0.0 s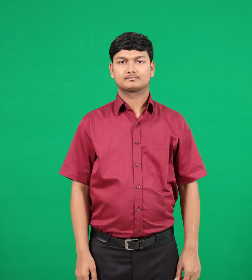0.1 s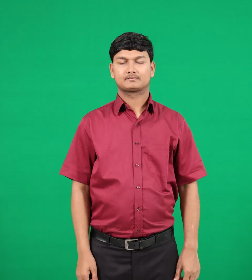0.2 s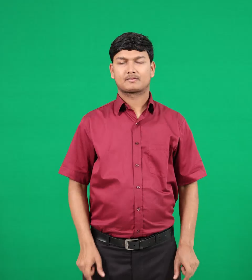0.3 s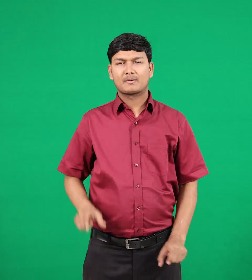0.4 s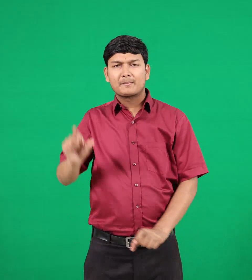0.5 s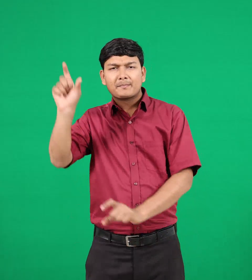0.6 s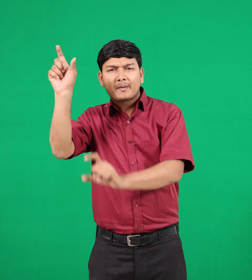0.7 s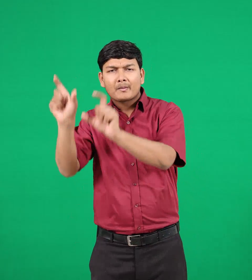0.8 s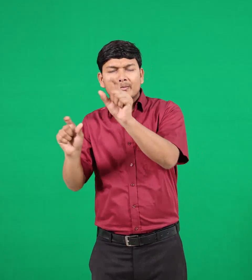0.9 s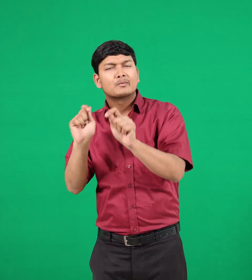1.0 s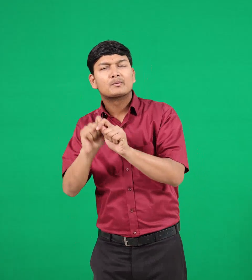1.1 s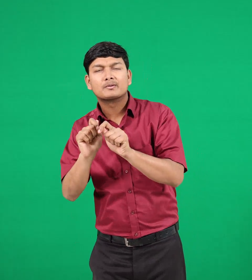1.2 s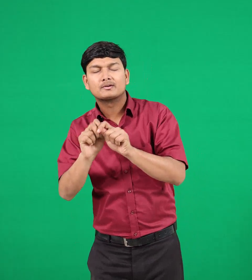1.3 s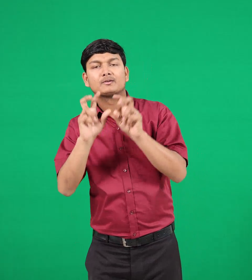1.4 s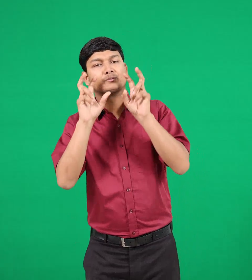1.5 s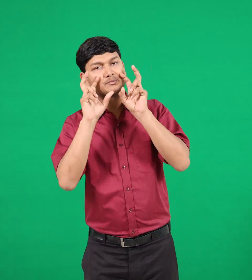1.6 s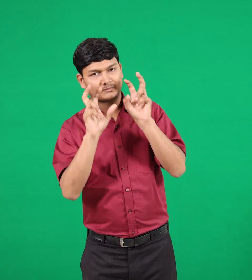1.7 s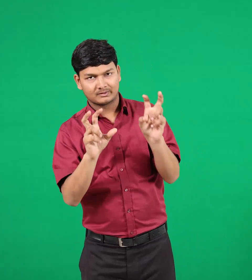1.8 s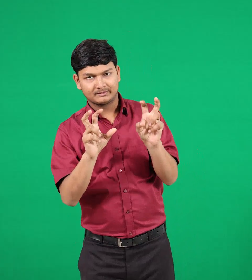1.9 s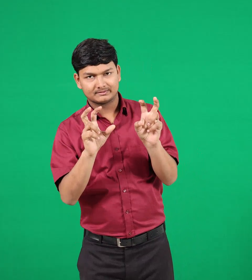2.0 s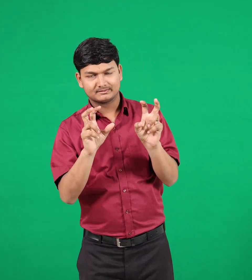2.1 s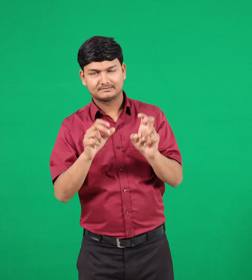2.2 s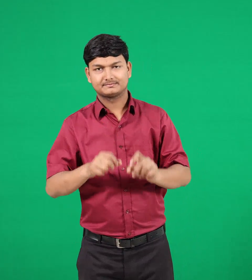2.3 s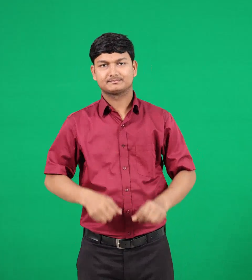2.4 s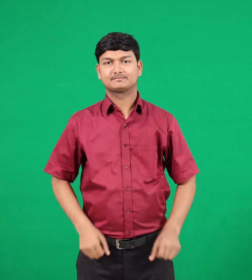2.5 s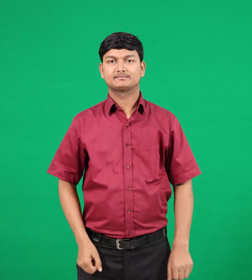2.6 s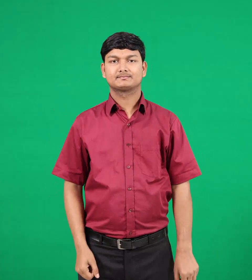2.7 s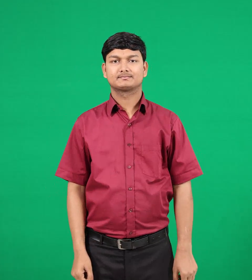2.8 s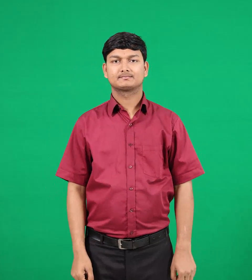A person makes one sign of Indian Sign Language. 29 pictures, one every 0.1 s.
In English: watchers
